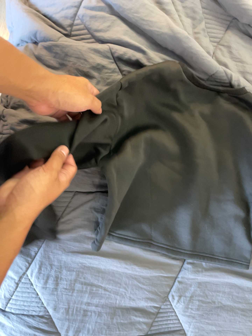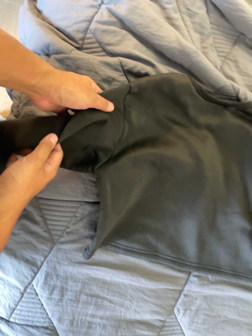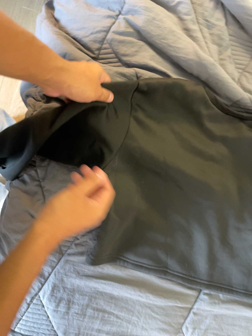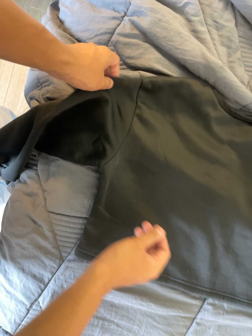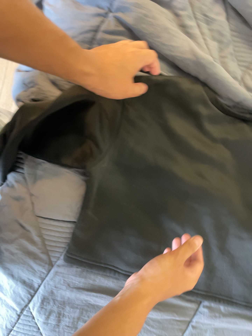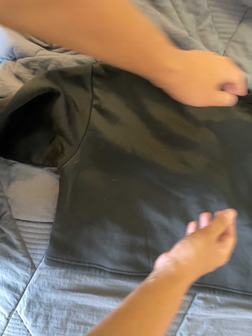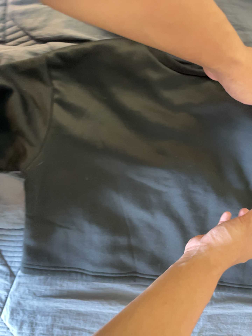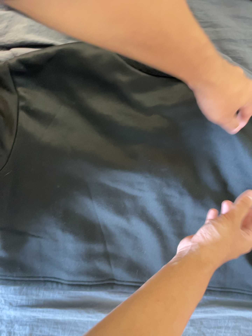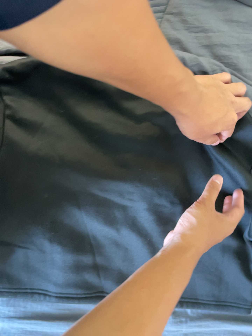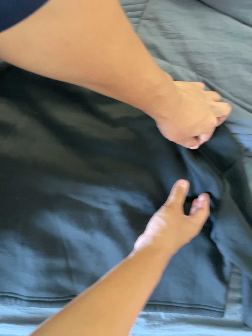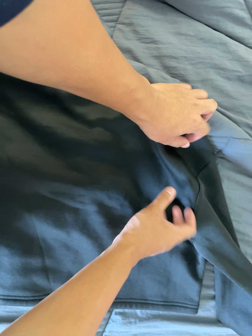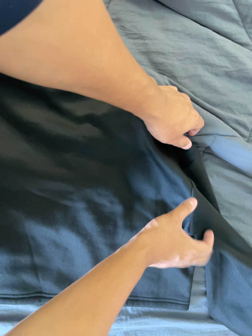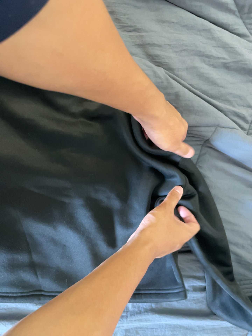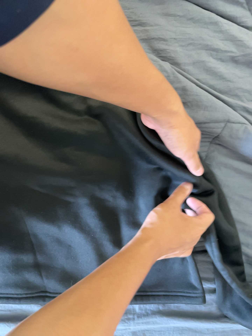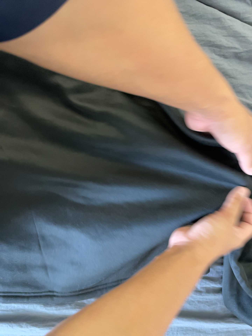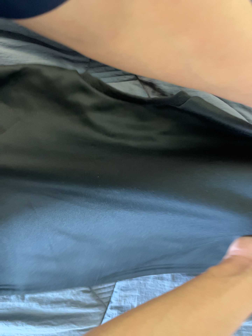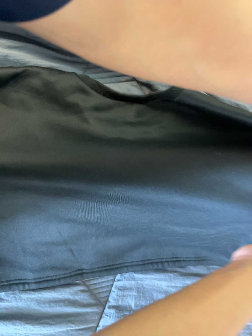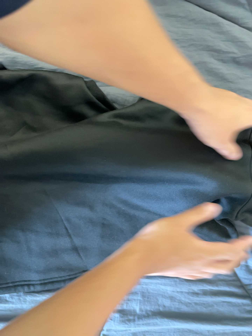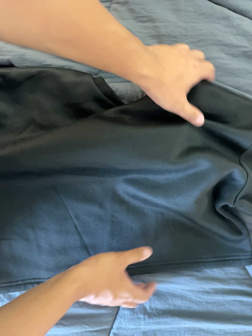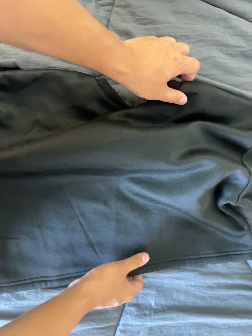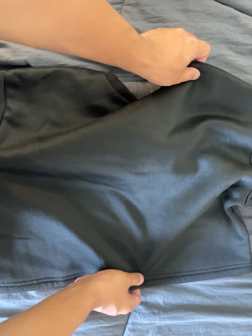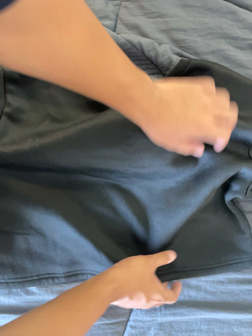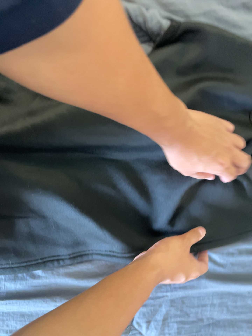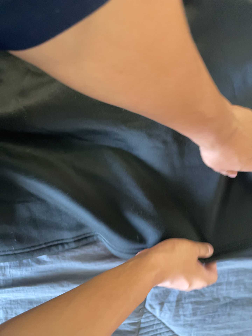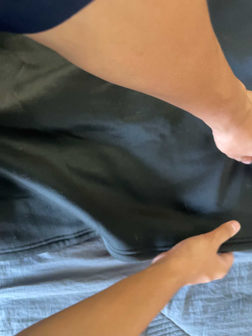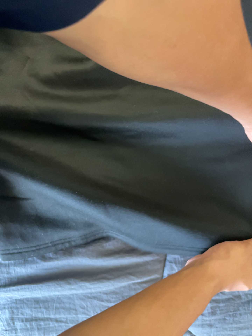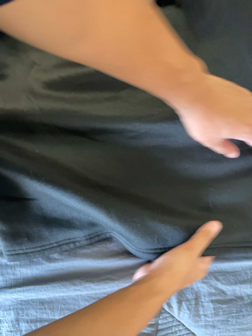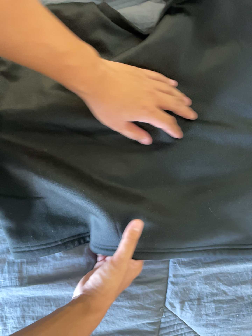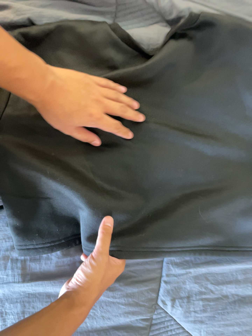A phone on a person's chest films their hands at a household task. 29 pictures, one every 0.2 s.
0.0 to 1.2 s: The camera pans to its left by about 10 degrees. It travels to its right, forward and toward the top of its view, about 20 cm.
1.2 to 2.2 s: The camera travels to its right, about 16 cm, so close, fixed things drift to the left.
2.2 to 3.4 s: The camera shifts only a little, or ends up much as it began.
3.4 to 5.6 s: The camera travels toward the bottom of its view, about 12 cm, so close, fixed things drift upward. It rolls about its line of sight by about 10 degrees, and the scene rotates counterclockwise.
The film runs forward here.
